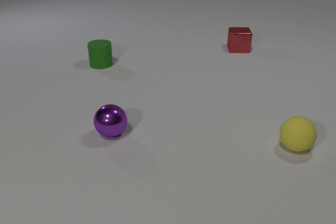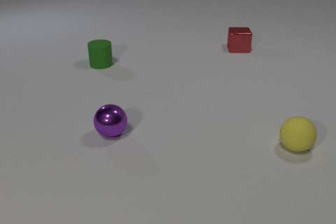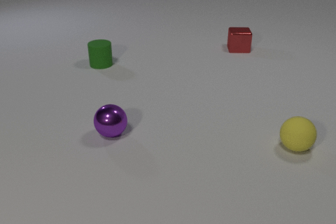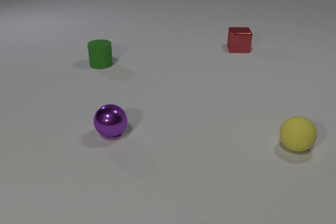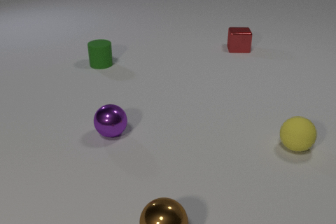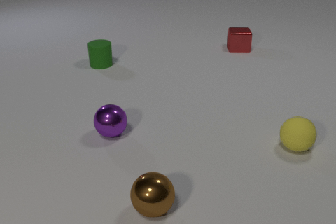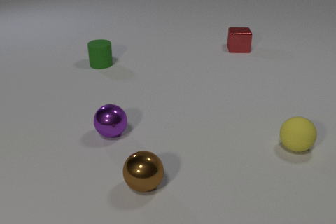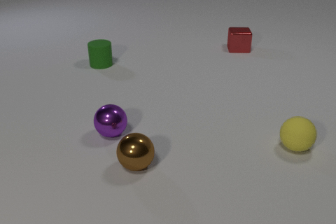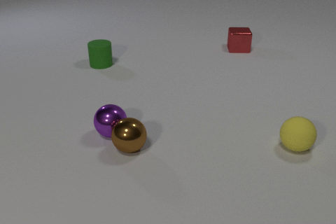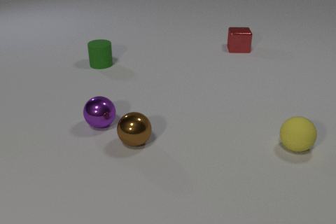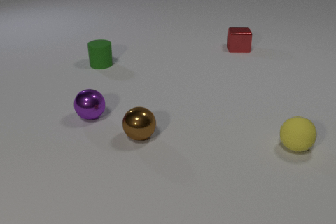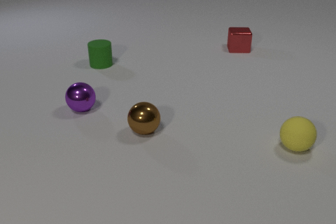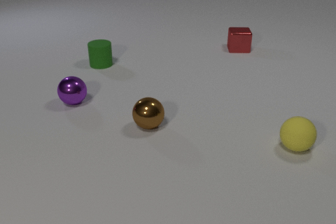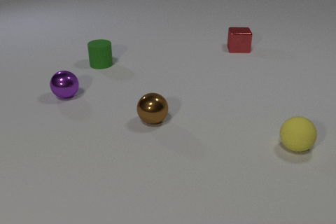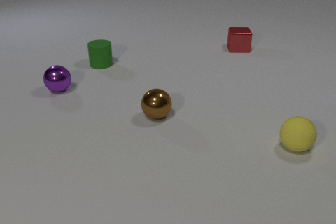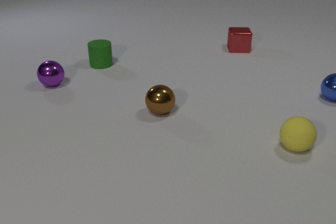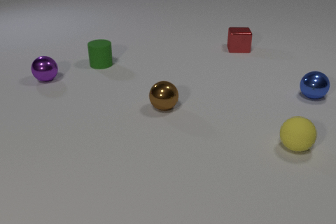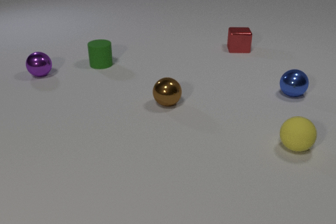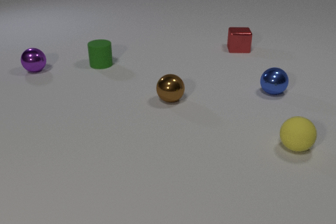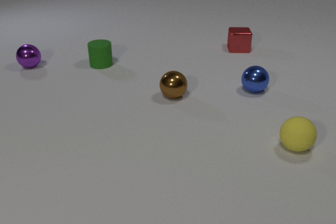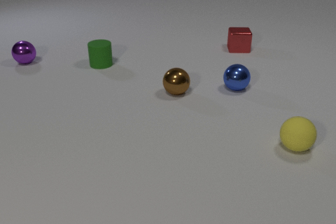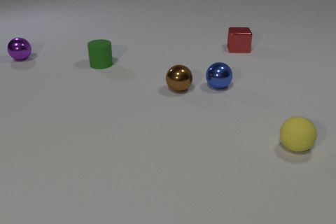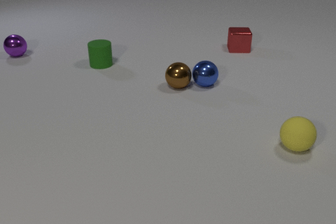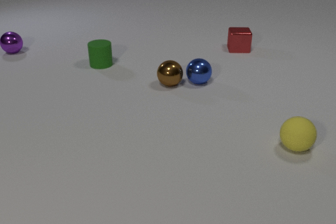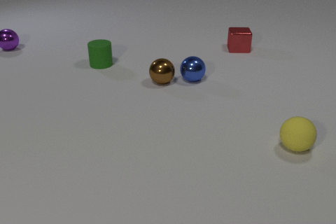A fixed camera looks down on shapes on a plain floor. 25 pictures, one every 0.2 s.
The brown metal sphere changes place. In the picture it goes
away from the camera.
The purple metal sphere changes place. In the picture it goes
away from the camera.
0.0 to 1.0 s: The brown metal sphere comes in at the bottom edge, rolls away from the camera.
1.0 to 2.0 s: The brown metal sphere rolls away from the camera. The purple metal sphere rolls away from the camera and to the left. The brown metal sphere and the purple metal sphere collide.
2.0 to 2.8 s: The brown metal sphere rolls away from the camera and to the right. The purple metal sphere rolls away from the camera and to the left.
2.8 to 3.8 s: The brown metal sphere rolls away from the camera. The purple metal sphere rolls away from the camera. The blue metal sphere comes in at the right edge, rolls to the left.
3.8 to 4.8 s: The brown metal sphere rolls away from the camera. The purple metal sphere rolls away from the camera. The blue metal sphere rolls to the left. The brown metal sphere and the blue metal sphere collide.
What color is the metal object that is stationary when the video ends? red.
How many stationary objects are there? 3.
How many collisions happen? 2.
